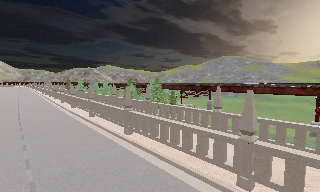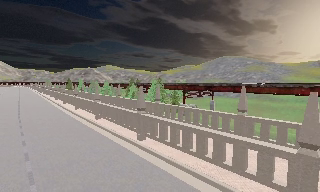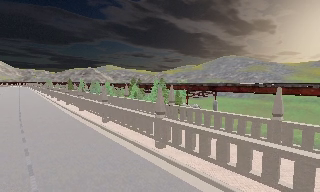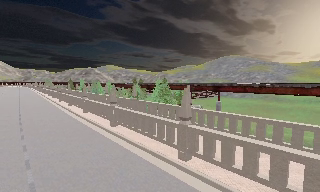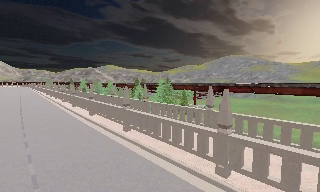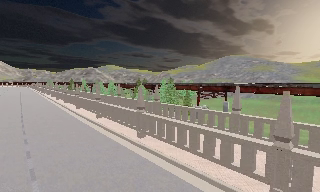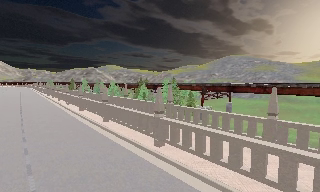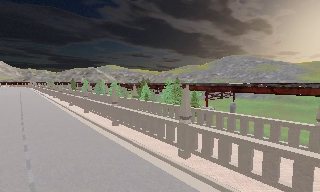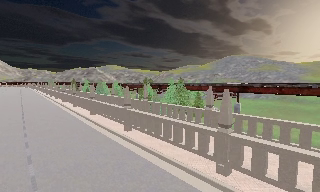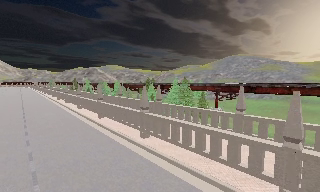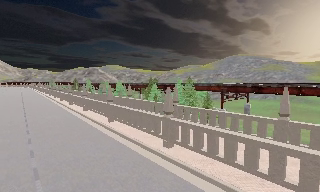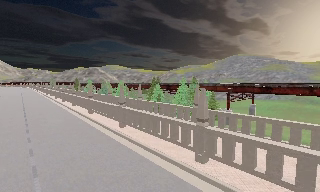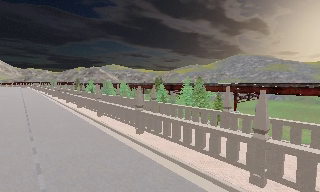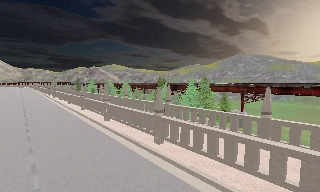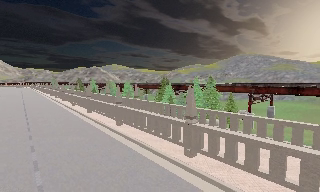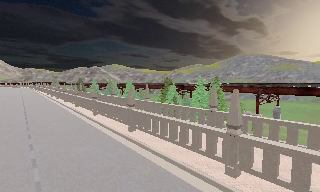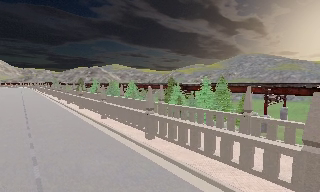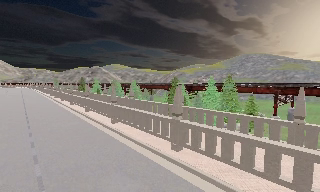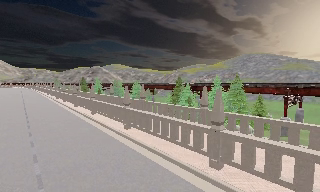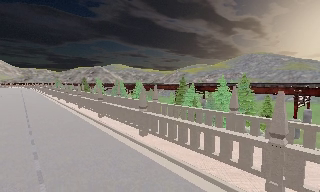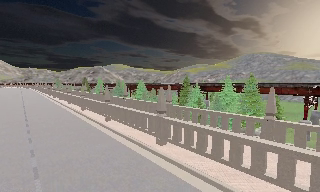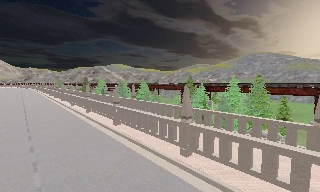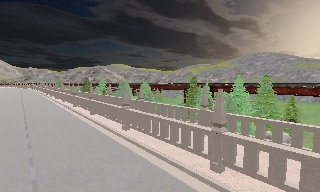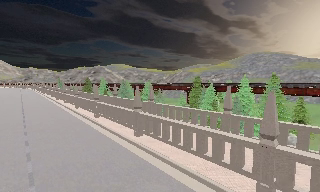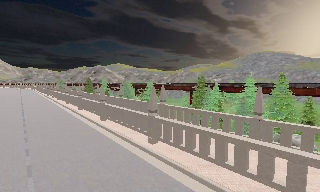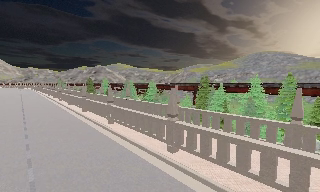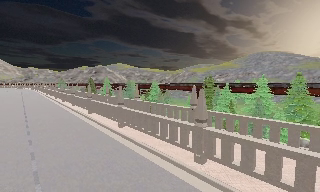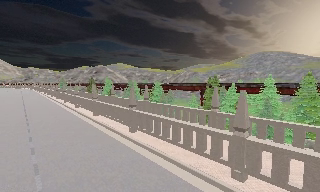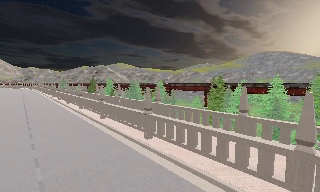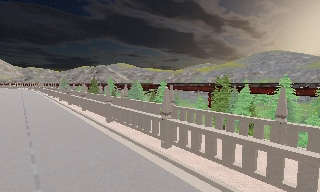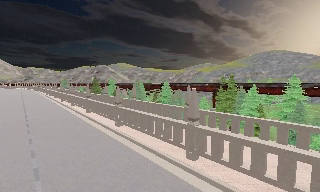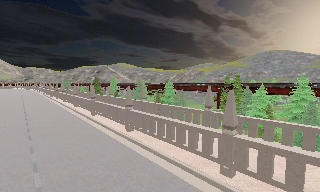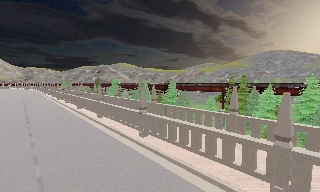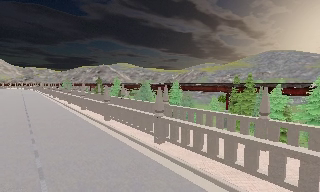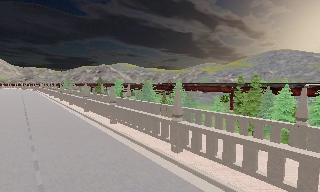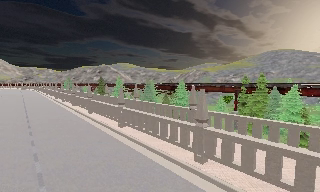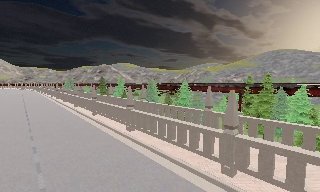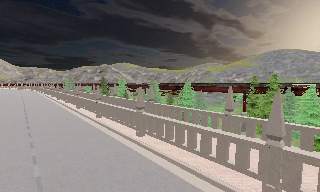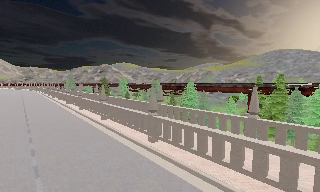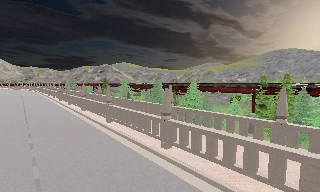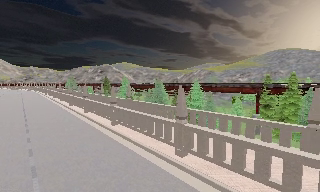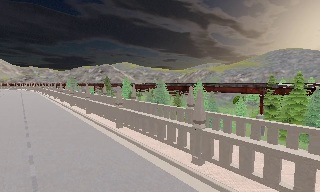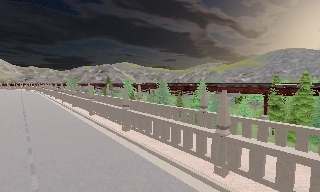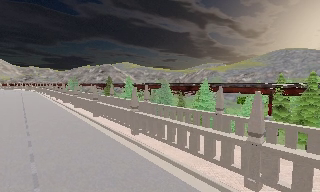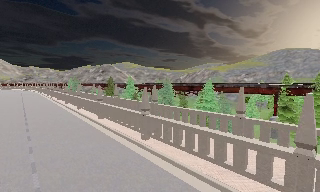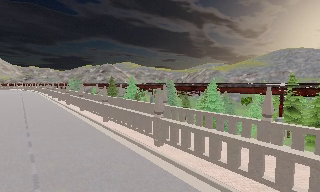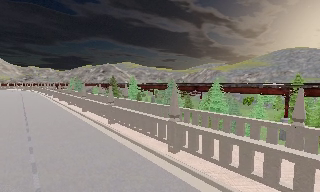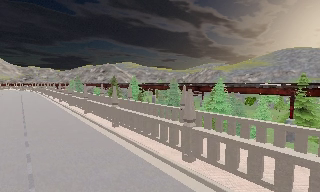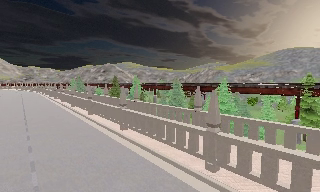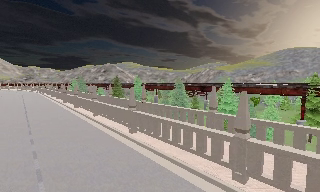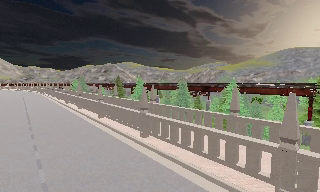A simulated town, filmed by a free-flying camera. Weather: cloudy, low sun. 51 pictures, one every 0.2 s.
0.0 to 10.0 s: The camera travels forward and to its left, about 70 m, so what stands in front looms larger. It loses speed.
The film runs forward here.
